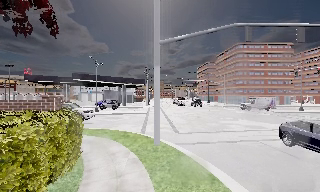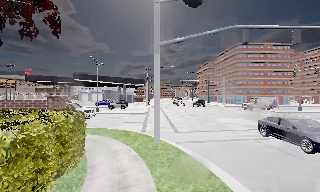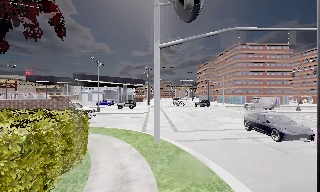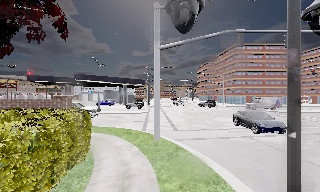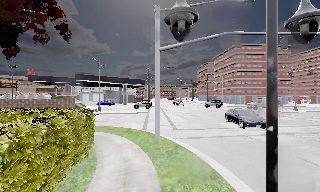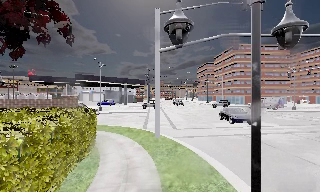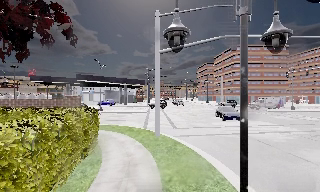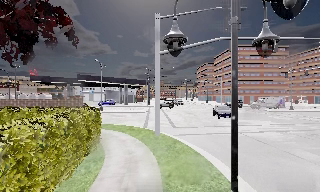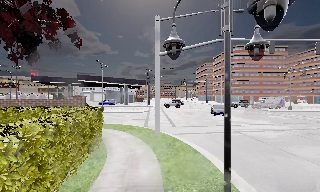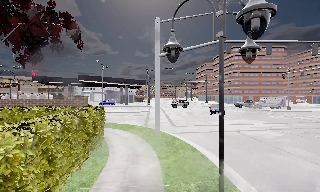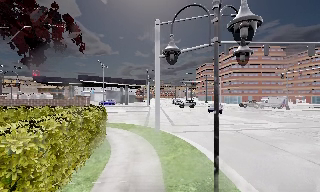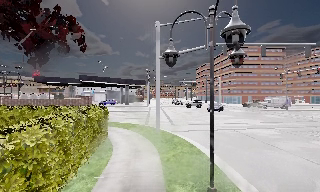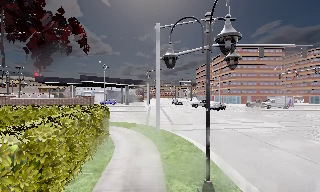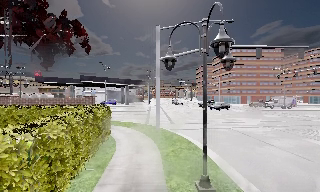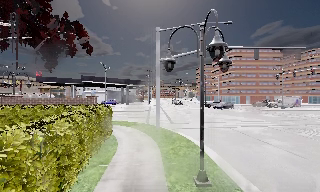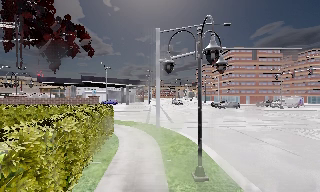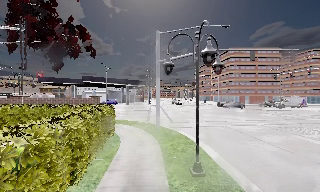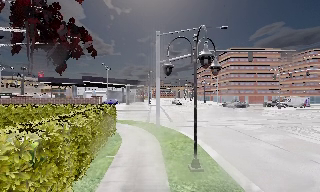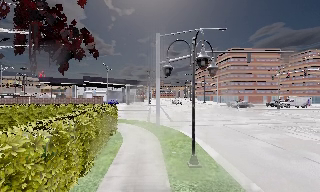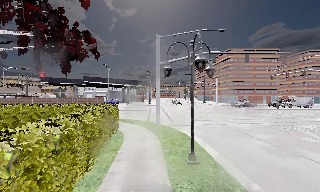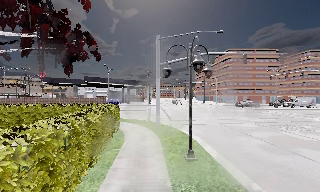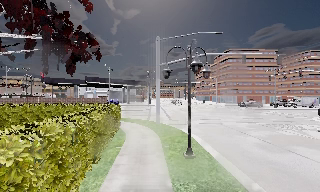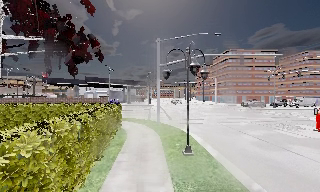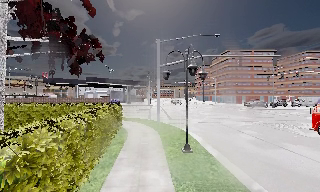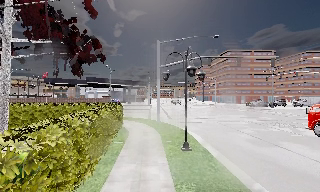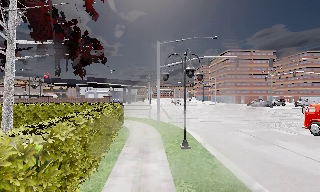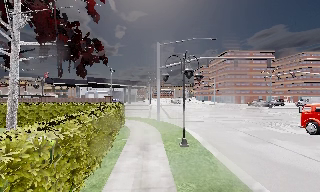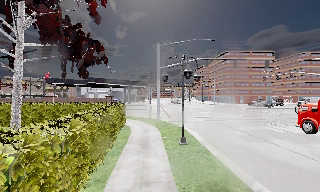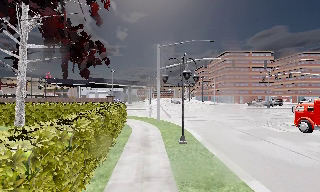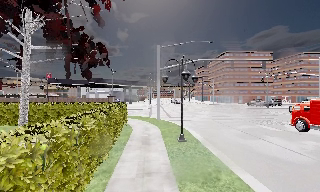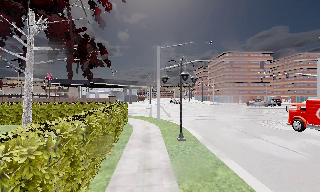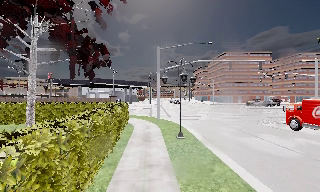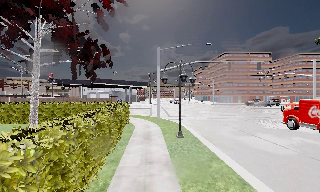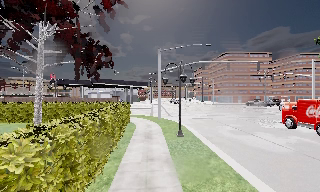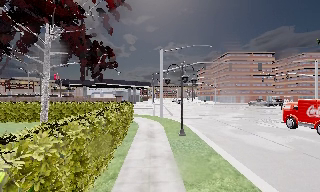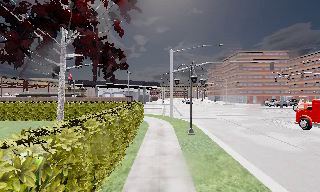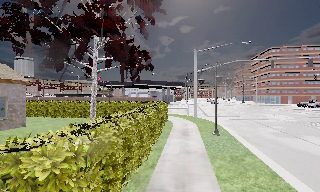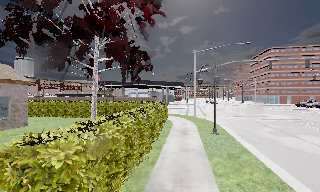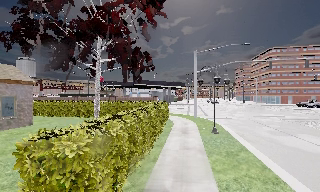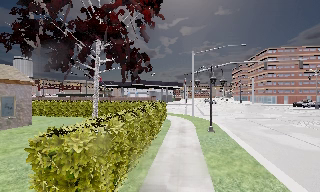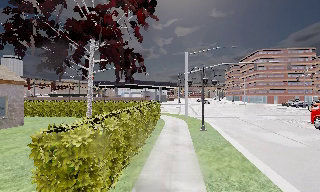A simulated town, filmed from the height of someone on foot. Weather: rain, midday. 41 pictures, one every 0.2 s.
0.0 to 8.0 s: The scene slides to the right, as the camera pans about 10 degrees to its left. It travels backward, about 12 m, so what stands in front gets smaller.
The film runs backward here.
